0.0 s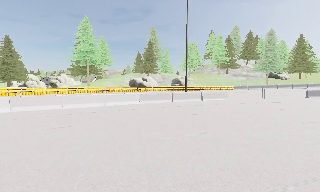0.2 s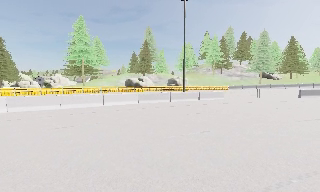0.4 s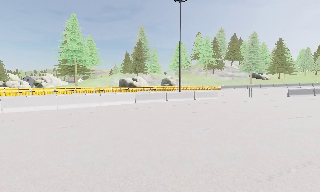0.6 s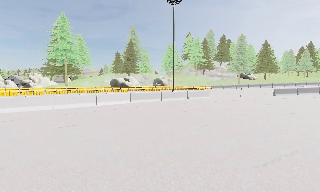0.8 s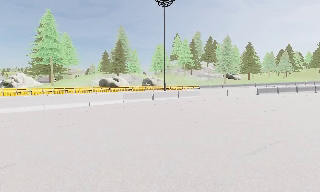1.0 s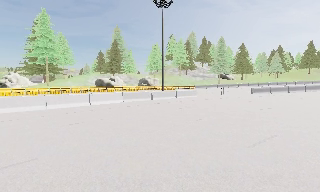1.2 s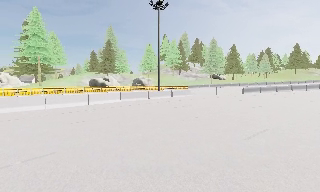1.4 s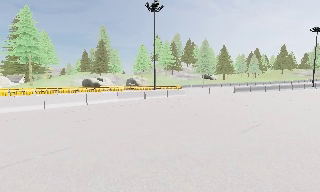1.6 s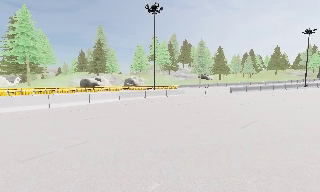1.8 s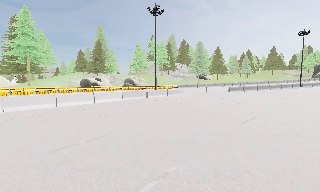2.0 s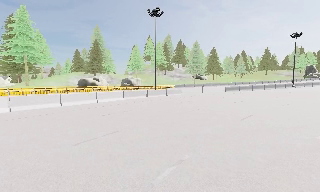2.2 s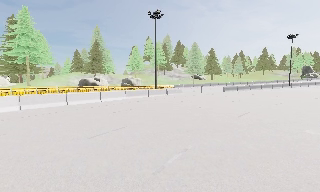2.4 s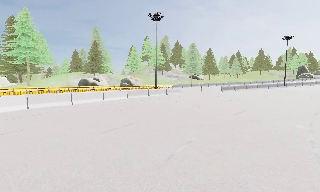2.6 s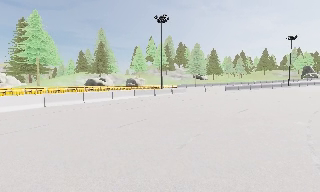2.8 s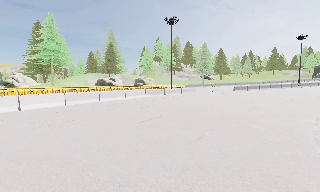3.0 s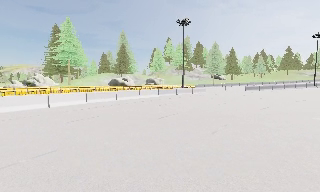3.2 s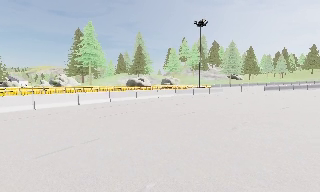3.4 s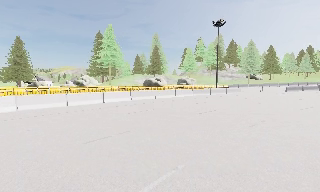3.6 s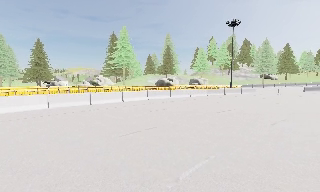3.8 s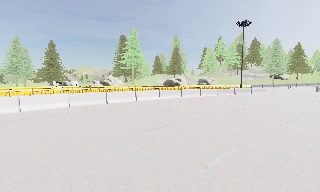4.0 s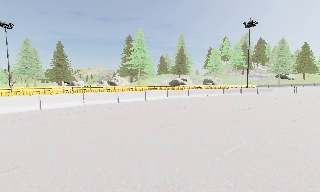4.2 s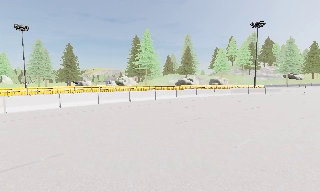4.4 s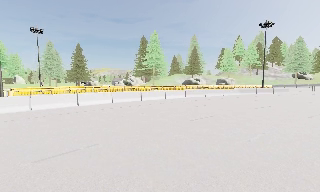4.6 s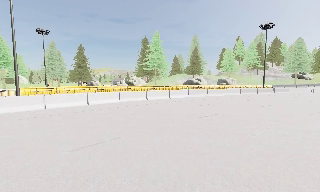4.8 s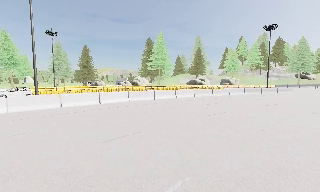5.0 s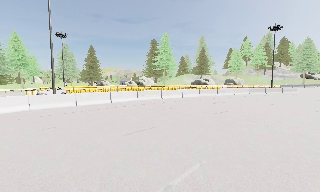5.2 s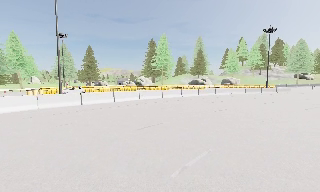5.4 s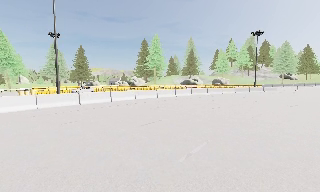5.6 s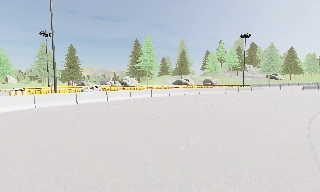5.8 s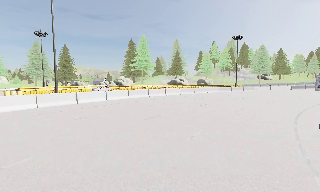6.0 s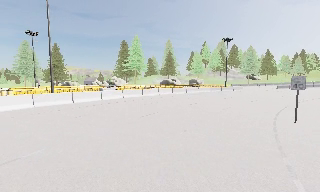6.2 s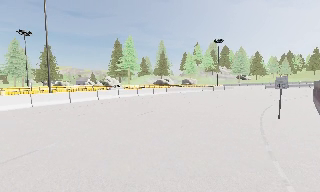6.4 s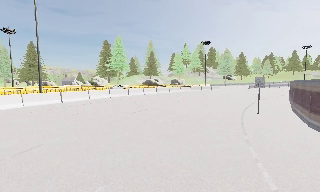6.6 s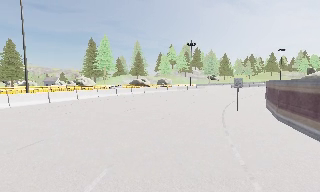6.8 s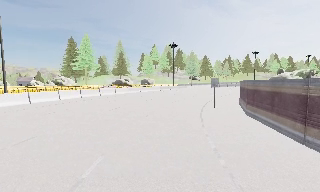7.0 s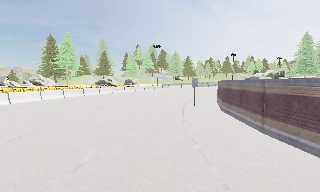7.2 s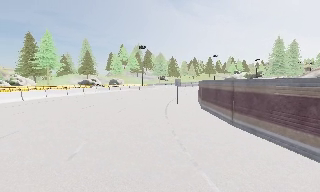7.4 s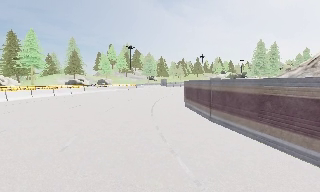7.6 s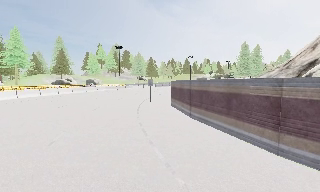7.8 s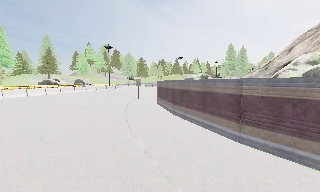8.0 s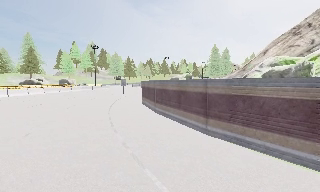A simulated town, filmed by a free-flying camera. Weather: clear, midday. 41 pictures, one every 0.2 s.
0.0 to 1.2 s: The camera pans to its right, which is clockwise from overhead, by about 15 degrees. It travels to its left and backward, about 3.5 m.
1.2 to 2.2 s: The camera travels backward and to its left, about 4 m, so what stands in front gets smaller.
2.2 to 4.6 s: The camera swings to its left by about 25 degrees, and the scene slides to the right. It travels backward and to its left, about 11 m, so what stands in front gets smaller.
4.6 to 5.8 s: The camera travels backward and to its left, about 5 m, so what stands in front gets smaller.
5.8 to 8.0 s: The camera swings to its right by about 45 degrees, and the scene slides to the left. It travels backward, about 9 m.
The film runs backward here.
